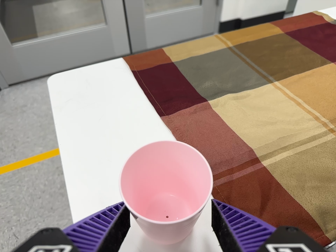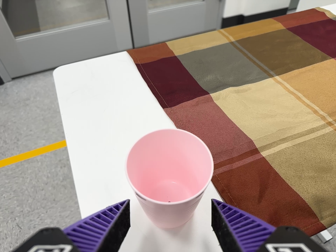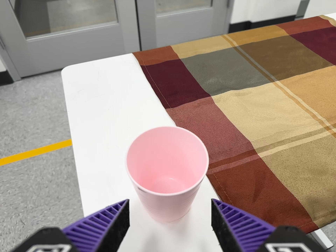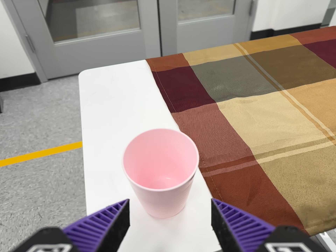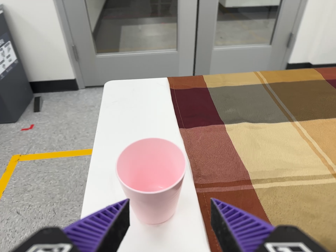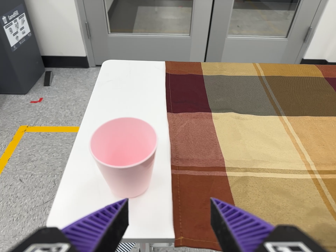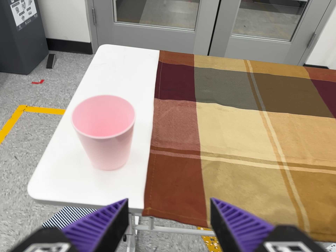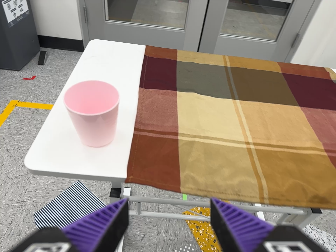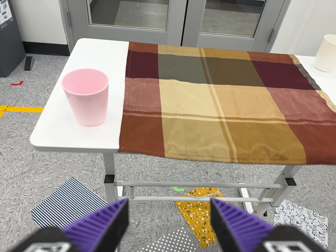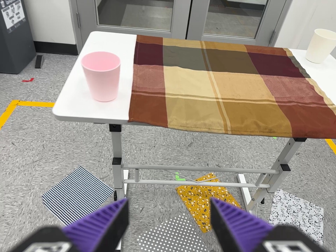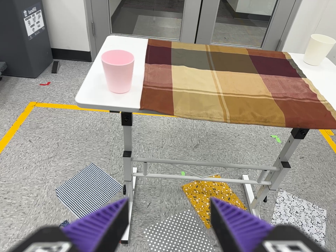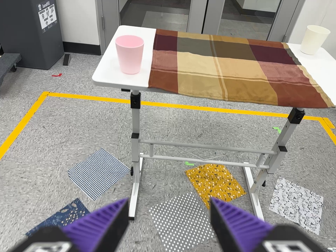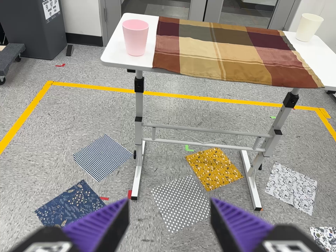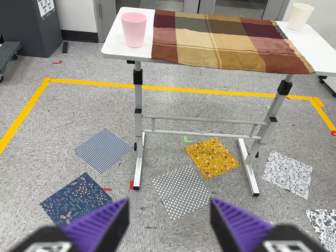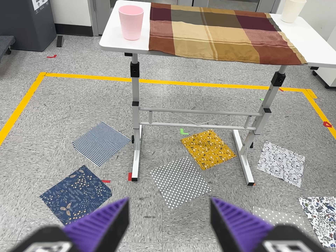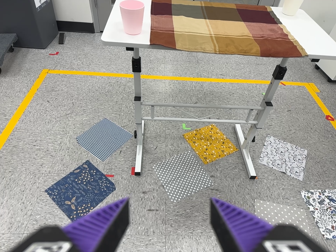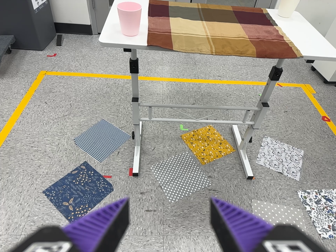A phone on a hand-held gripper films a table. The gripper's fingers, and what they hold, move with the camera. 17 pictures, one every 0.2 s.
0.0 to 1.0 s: The camera pans to its left by about 15 degrees. It travels to its right and backward, about 12 cm. It rolls about its line of sight by about 20 degrees, and the scene rotates clockwise.
1.0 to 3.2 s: The camera travels backward and toward the bottom of its view, about 60 cm, so what stands in front gets smaller.
The film runs backward here.
